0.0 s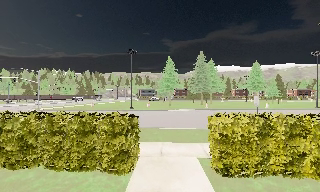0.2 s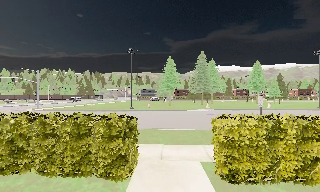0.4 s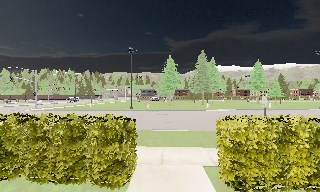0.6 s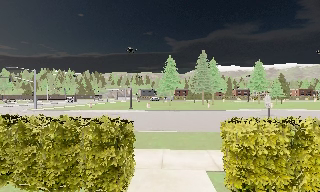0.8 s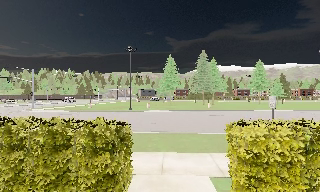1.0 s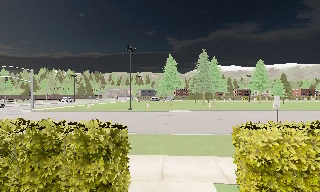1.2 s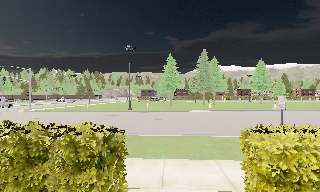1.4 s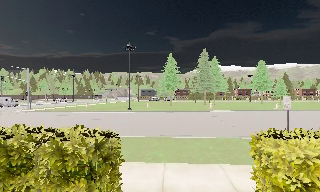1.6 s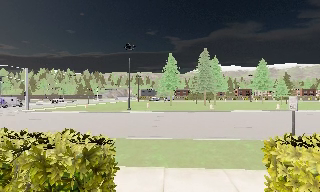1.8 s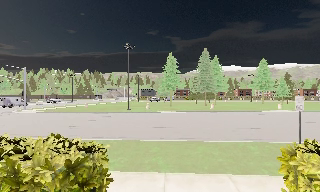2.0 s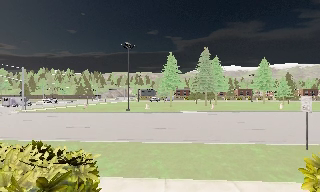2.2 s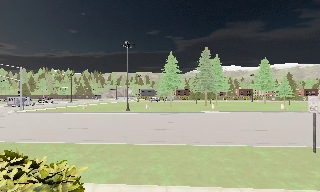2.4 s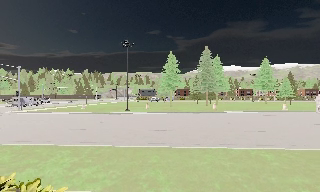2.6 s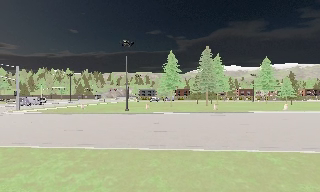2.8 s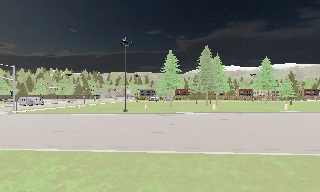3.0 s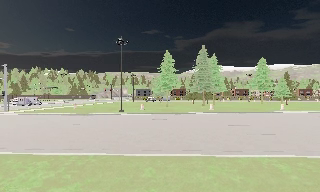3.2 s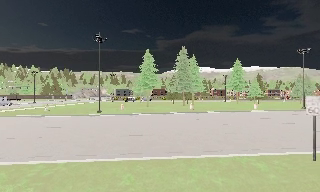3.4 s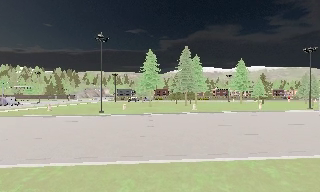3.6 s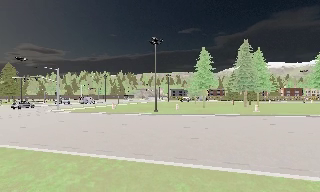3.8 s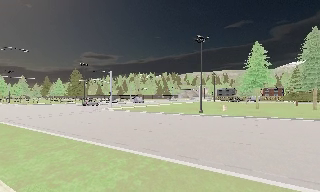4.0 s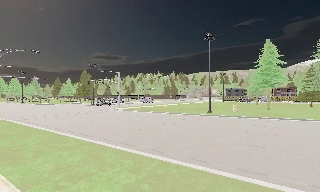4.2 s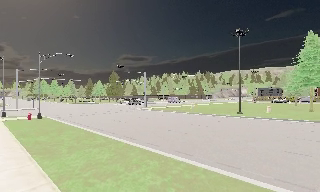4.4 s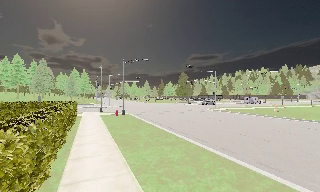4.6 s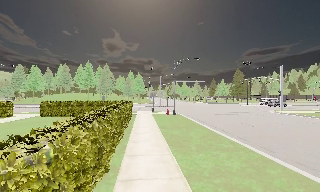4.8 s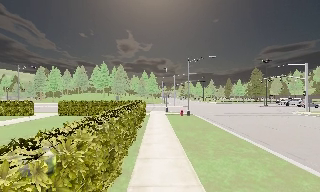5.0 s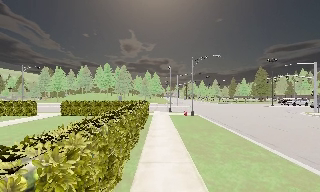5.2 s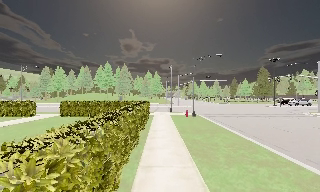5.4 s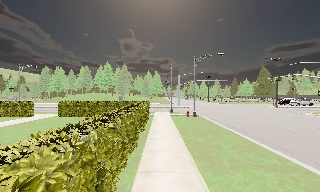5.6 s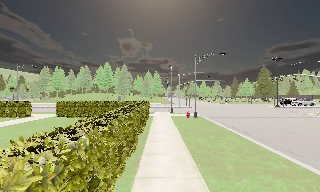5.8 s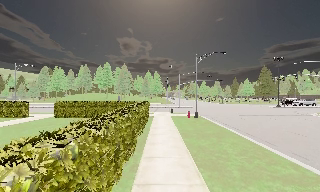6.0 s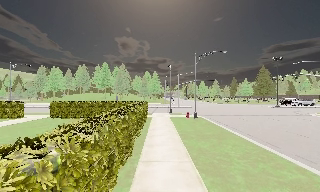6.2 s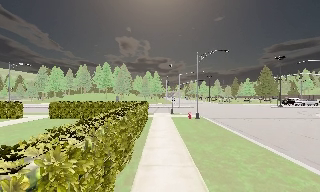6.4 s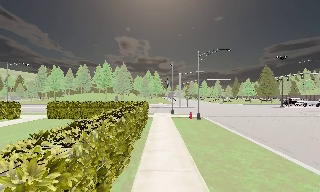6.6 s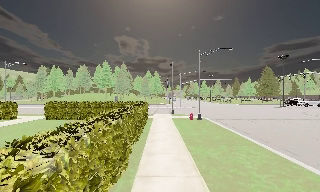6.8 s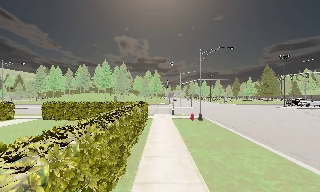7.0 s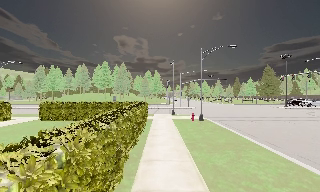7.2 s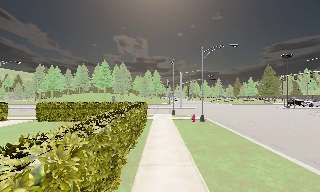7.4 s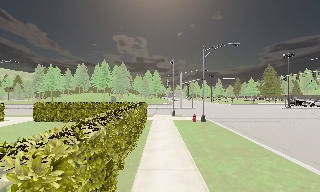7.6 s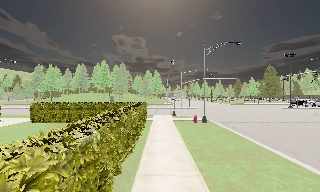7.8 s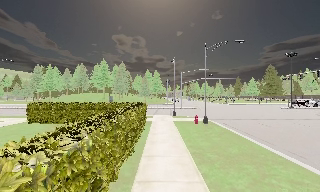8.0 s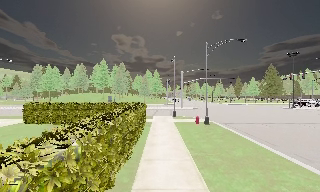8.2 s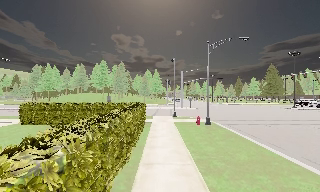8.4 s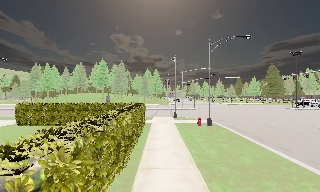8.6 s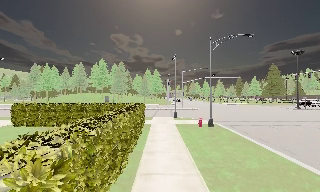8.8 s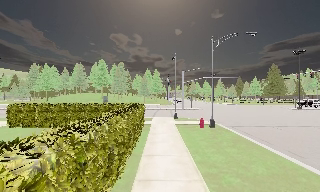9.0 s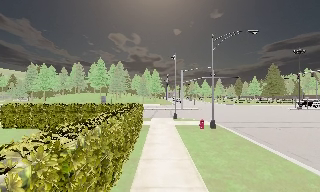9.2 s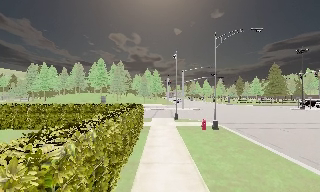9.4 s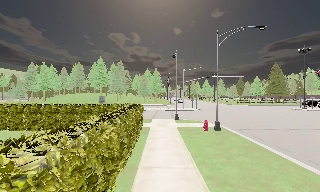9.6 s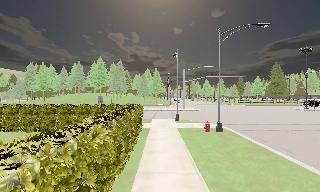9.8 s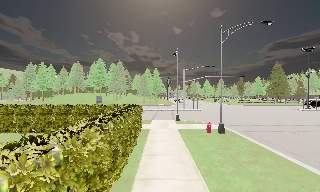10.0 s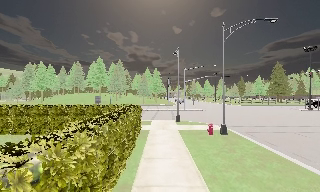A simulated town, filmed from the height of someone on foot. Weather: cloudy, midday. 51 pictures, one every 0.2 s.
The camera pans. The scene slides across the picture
to the right.
The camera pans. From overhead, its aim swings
counterclockwise.
0.0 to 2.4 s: The camera travels forward, about 4.5 m, so what stands in front looms larger.
2.4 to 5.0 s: The camera pans to its left, which is counterclockwise from overhead, by about 85 degrees. It travels forward, about 4.5 m.
5.0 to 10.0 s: The camera travels forward, about 10 m, so what stands in front looms larger.
The film runs forward here.
